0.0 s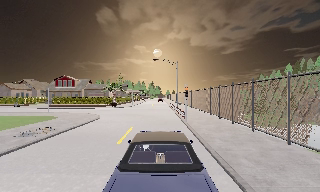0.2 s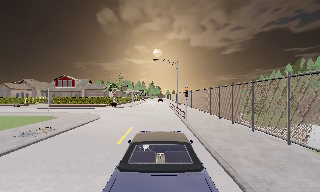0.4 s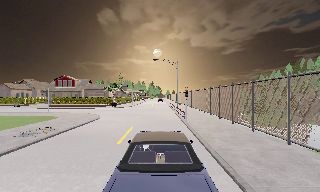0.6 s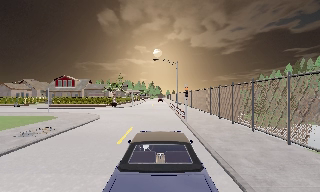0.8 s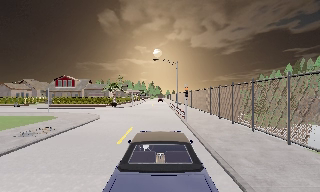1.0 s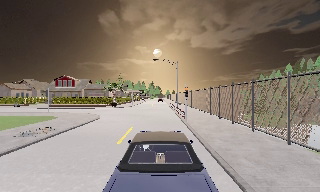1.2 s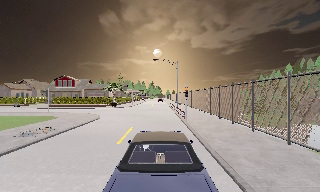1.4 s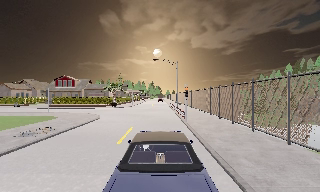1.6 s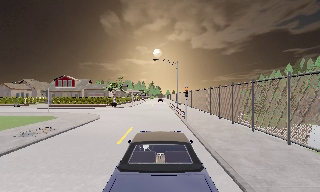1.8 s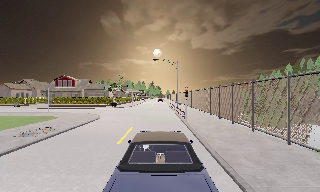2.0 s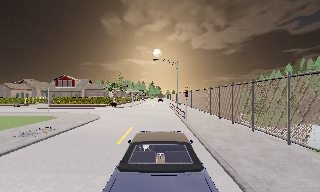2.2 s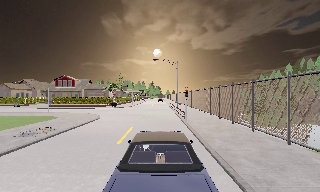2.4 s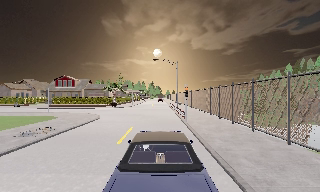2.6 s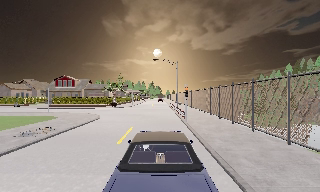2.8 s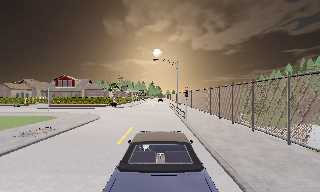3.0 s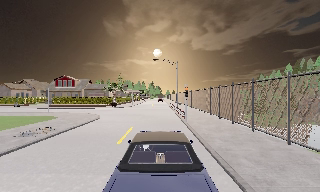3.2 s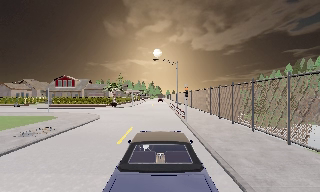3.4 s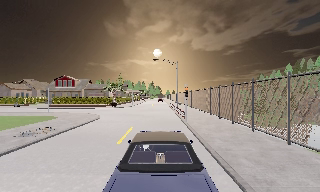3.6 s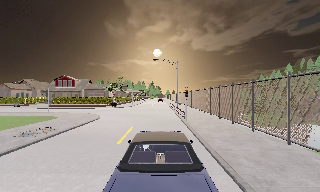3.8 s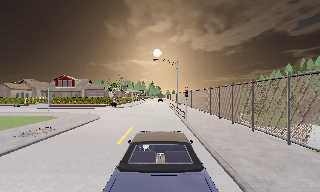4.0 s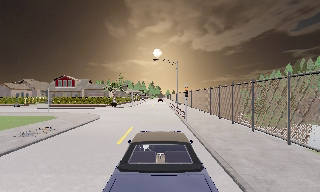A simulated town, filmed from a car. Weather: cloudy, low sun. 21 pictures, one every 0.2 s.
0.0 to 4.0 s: The camera keeps its place and its aim.
The film runs backward here.
